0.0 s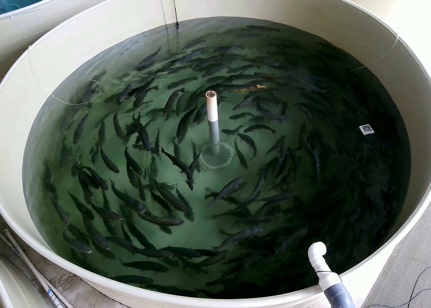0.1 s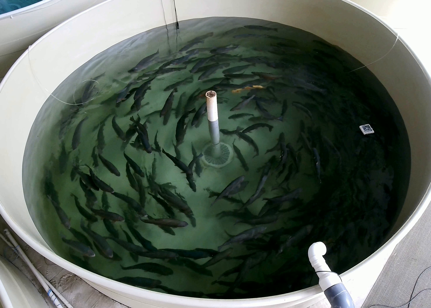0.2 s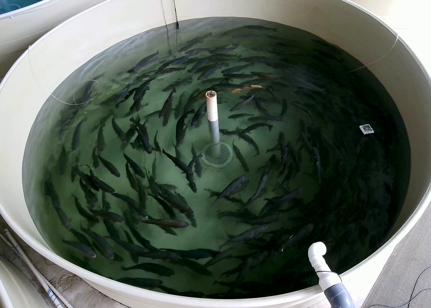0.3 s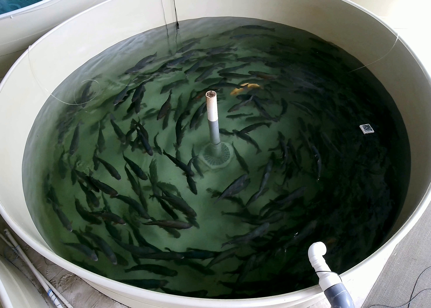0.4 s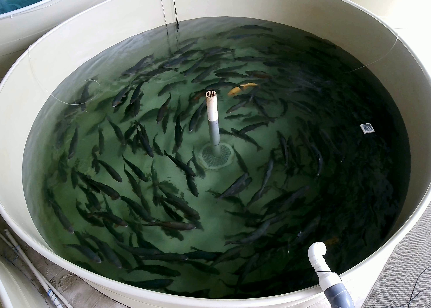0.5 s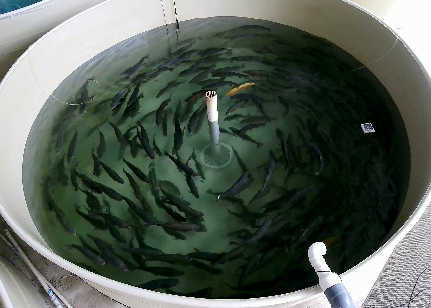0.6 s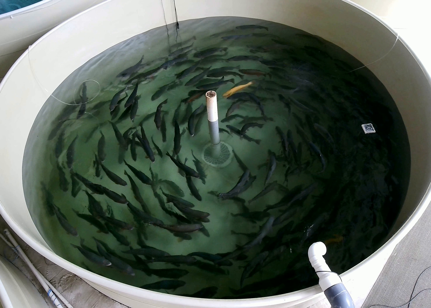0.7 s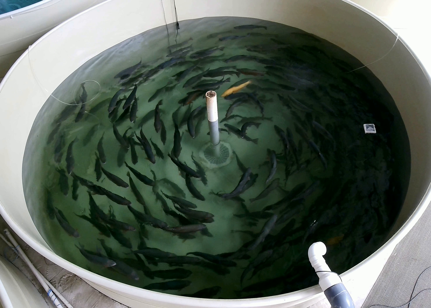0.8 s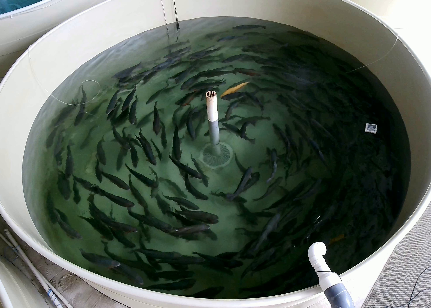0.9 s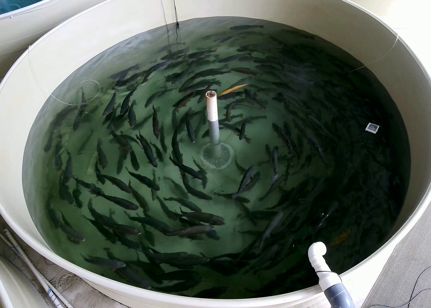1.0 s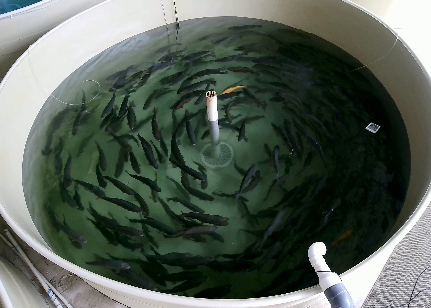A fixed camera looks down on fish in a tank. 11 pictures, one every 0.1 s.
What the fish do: Normal cruising.
